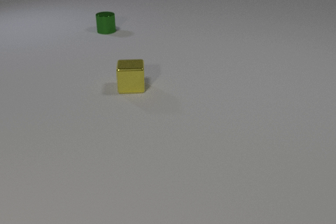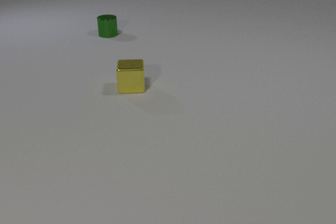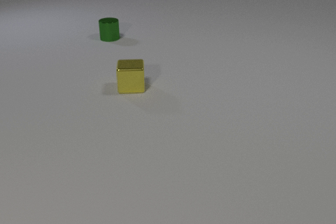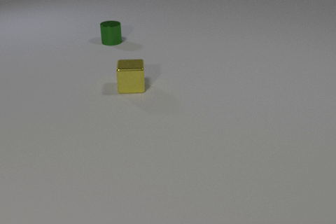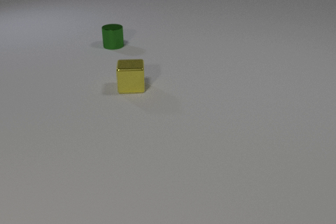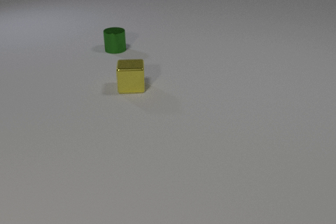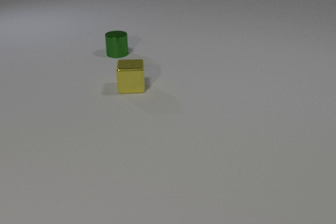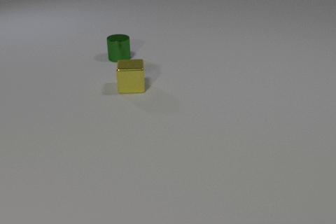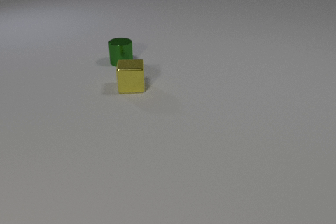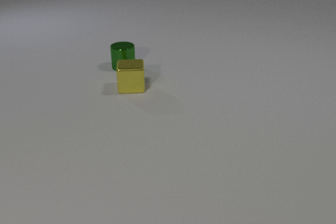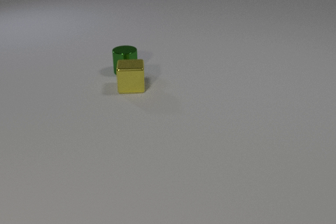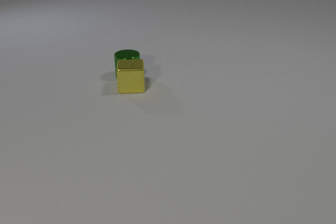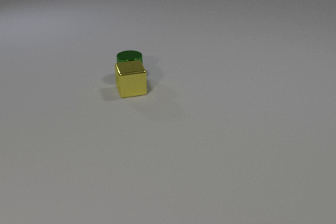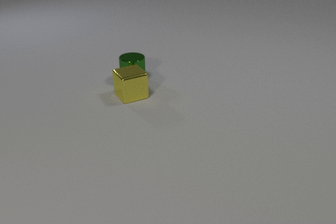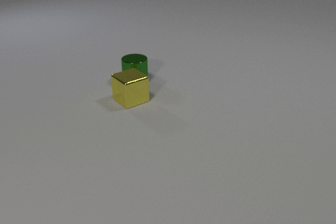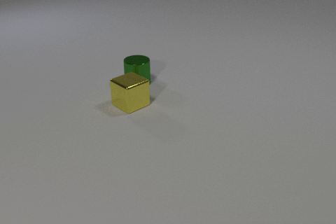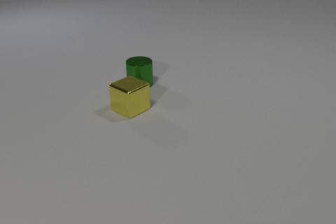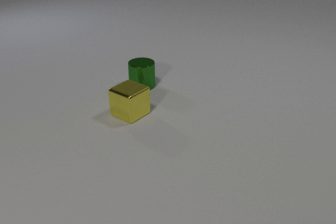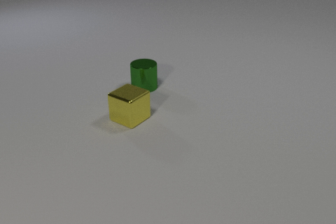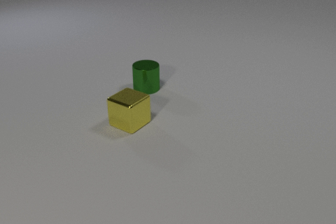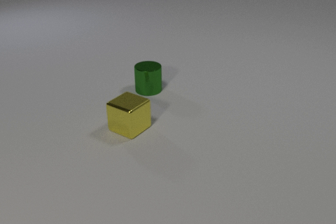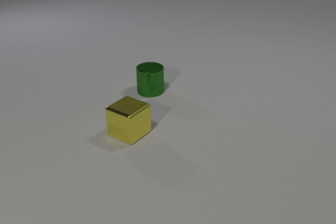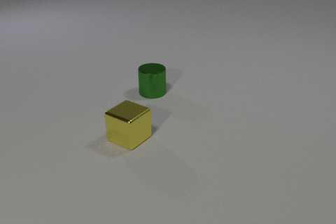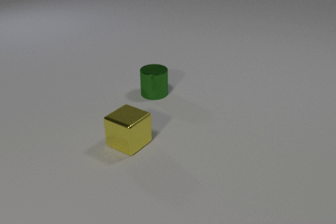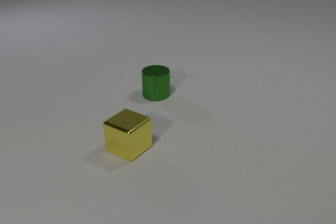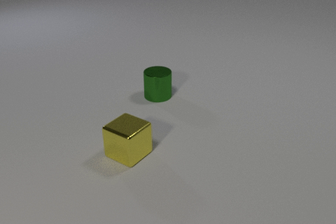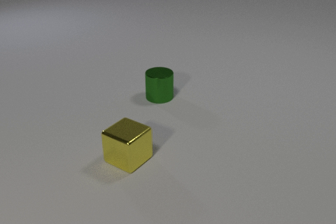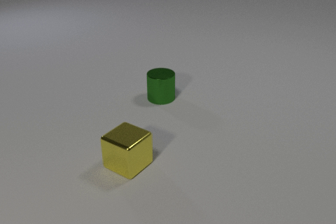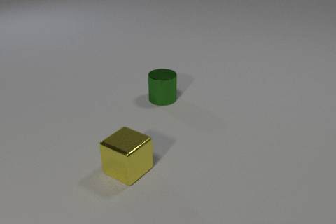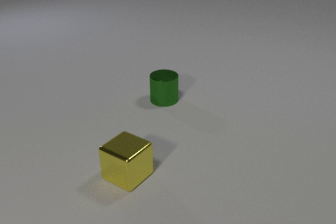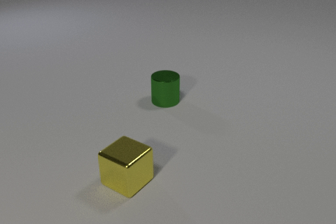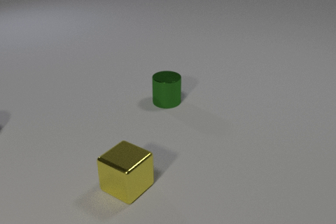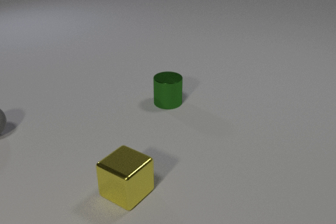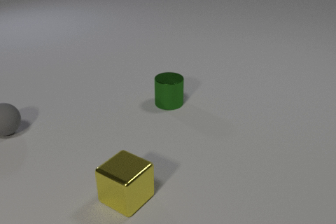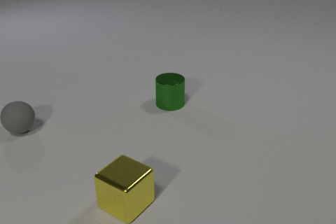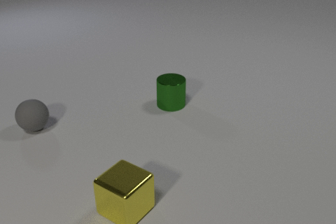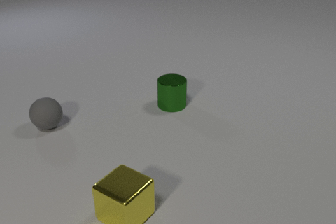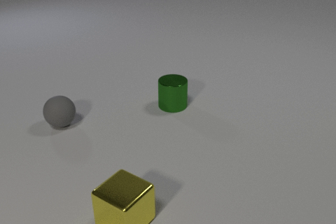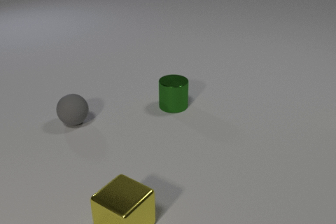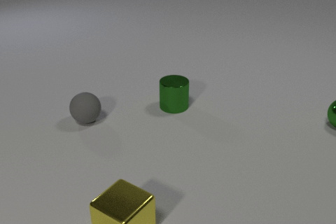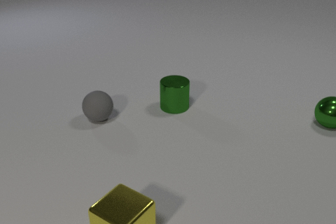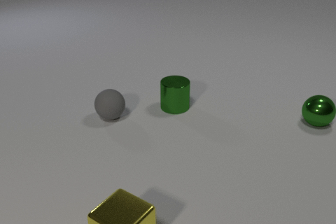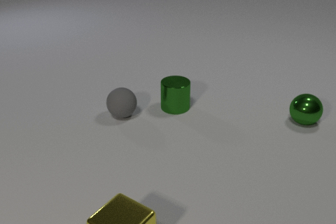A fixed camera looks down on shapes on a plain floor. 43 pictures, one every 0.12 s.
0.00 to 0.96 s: The green metal cylinder slides toward the camera.
0.96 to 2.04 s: The green metal cylinder slides toward the camera. The yellow metal cube slides toward the camera, spins counterclockwise seen from above by about 45 degrees, its near face sliding to the right. The green metal cylinder and the yellow metal cube collide.
2.04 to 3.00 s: The green metal cylinder slides toward the camera and to the right. The yellow metal cube slides toward the camera.
3.00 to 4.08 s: The green metal cylinder slides toward the camera and to the right. The yellow metal cube slides toward the camera. The gray rubber sphere comes in at the left edge, rolls to the right.
4.08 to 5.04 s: The green metal cylinder slides toward the camera. The yellow metal cube slides toward the camera. The gray rubber sphere rolls to the right. The green metal sphere comes in at the right edge, rolls to the left.
How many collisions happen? 1.
How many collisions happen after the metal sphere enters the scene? 0.
How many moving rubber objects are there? 1.
